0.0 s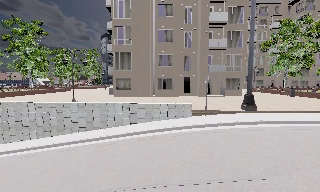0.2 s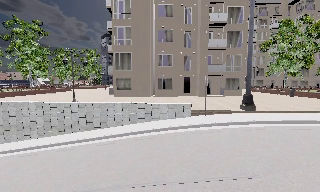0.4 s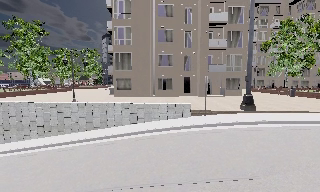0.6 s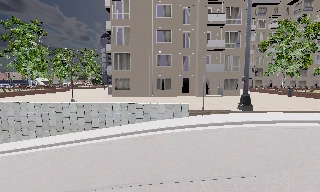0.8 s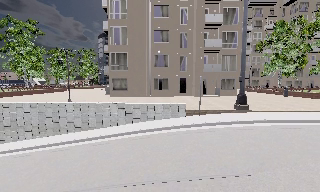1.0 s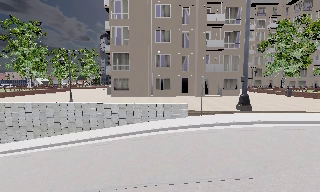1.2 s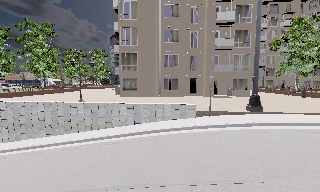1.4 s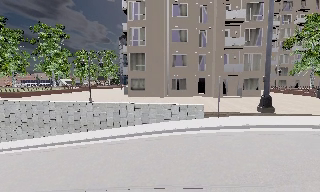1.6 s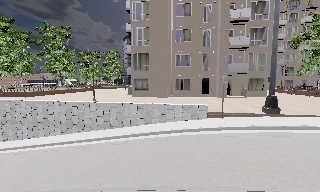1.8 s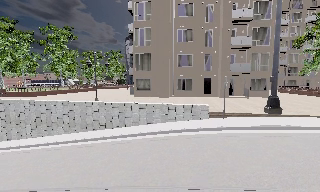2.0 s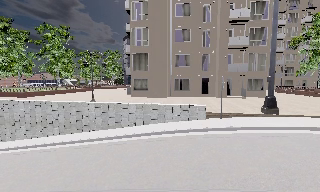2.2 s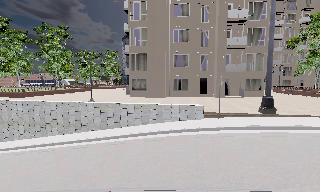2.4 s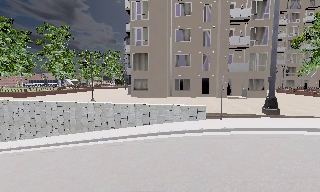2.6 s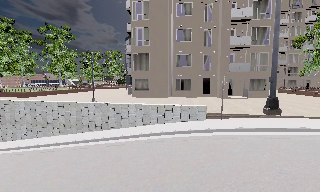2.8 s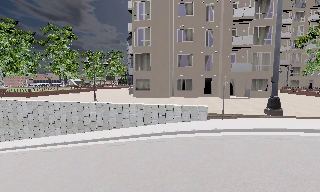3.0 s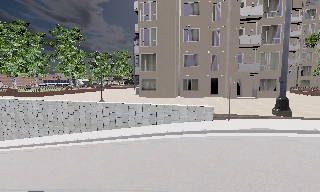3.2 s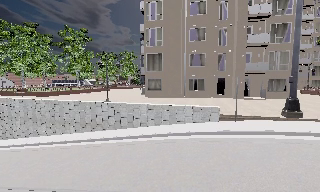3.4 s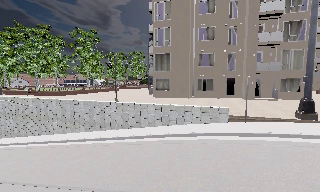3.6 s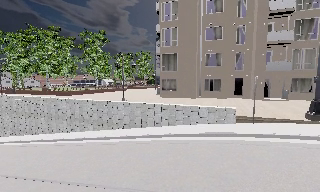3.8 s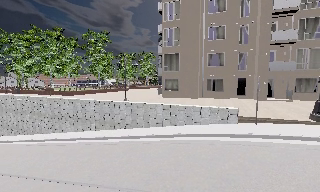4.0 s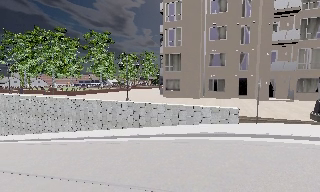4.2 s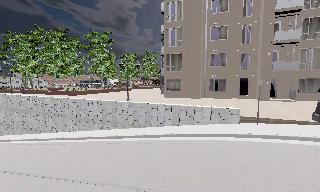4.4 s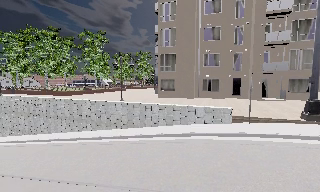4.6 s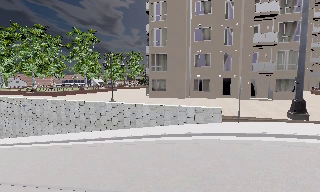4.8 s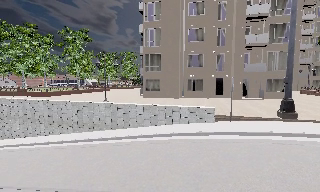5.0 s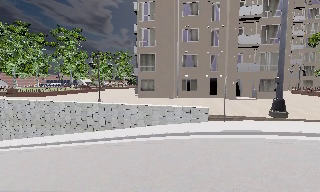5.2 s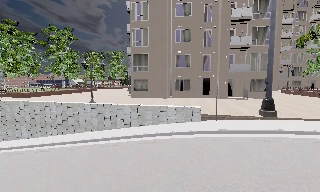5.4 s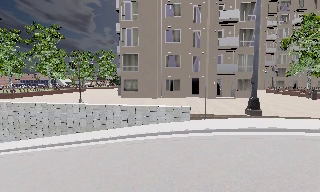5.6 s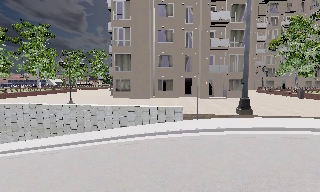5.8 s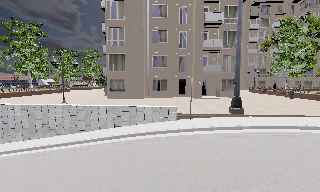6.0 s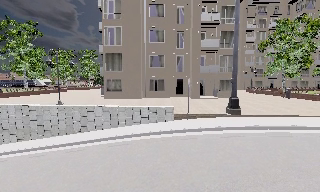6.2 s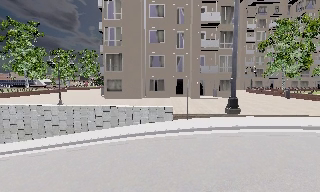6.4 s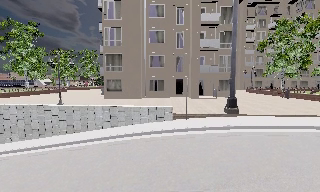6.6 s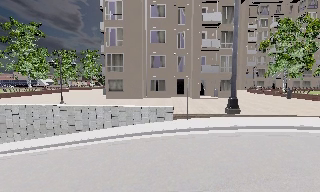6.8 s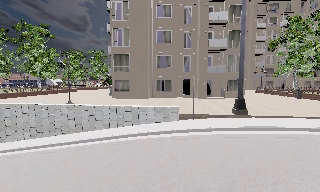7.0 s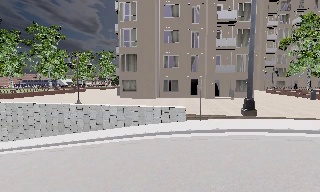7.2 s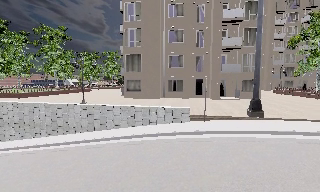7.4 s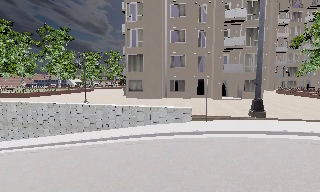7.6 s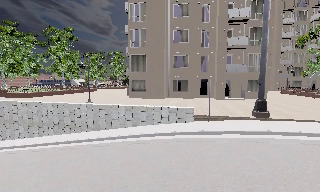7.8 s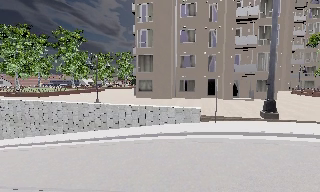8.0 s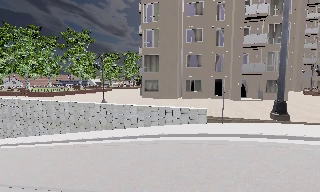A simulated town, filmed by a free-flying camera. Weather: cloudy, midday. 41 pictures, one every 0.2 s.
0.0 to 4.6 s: The scene slides to the right, as the camera pans about 15 degrees to its left. It travels to its right, about 1 m.
4.6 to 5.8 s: The scene slides to the left, as the camera pans about 15 degrees to its right.
5.8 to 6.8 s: The camera shifts only a little, or ends up much as it began.
6.8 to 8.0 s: The camera pans to its left, which is counterclockwise from overhead, by about 10 degrees.
The film runs backward here.
